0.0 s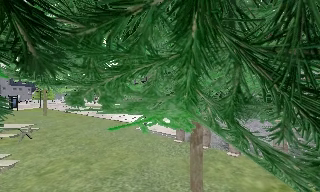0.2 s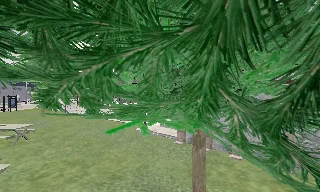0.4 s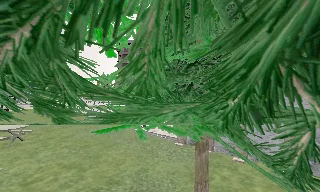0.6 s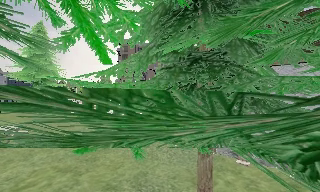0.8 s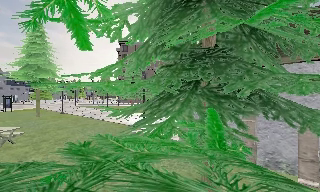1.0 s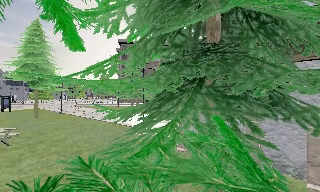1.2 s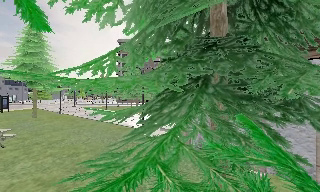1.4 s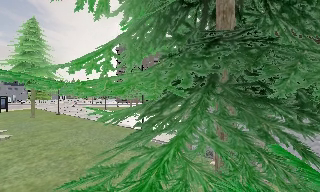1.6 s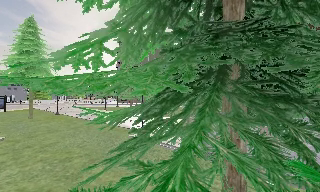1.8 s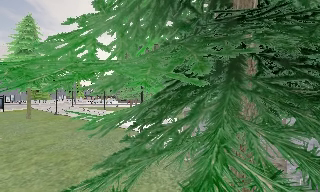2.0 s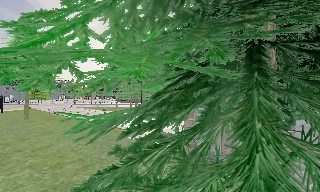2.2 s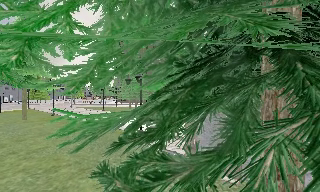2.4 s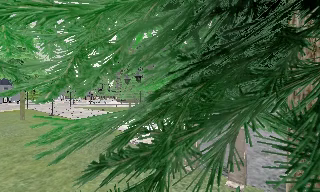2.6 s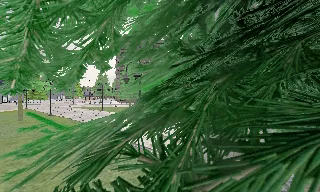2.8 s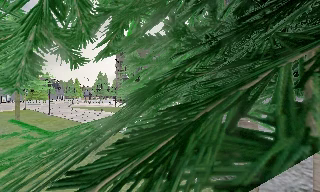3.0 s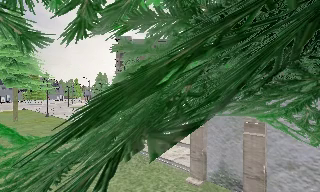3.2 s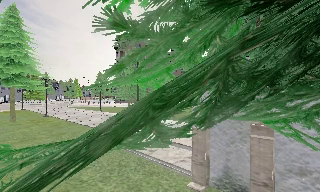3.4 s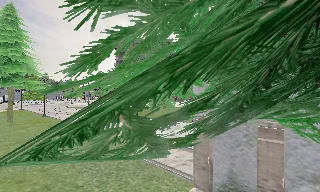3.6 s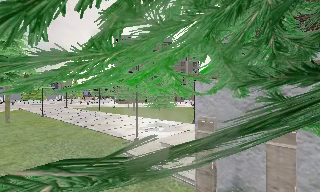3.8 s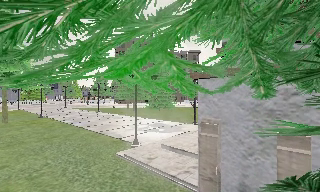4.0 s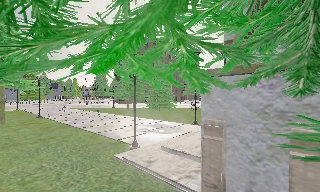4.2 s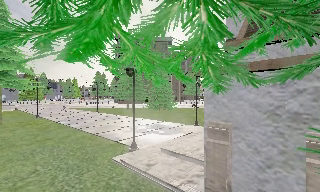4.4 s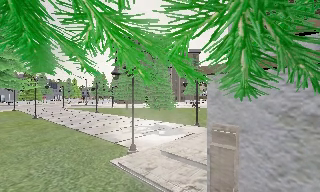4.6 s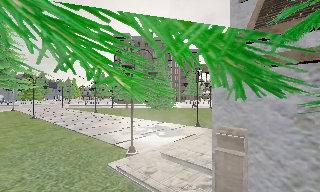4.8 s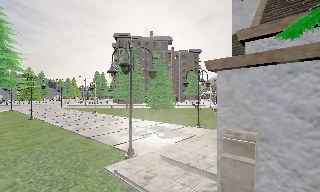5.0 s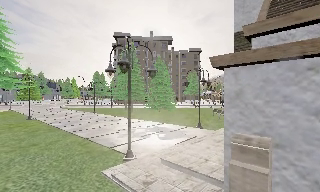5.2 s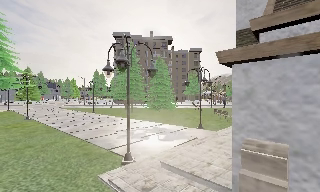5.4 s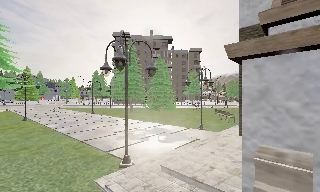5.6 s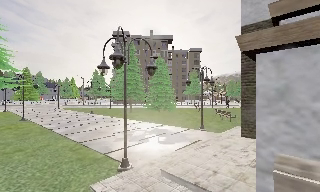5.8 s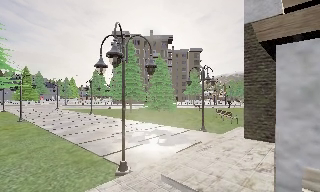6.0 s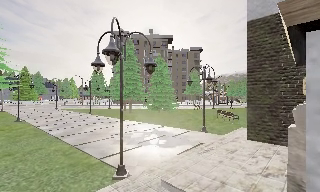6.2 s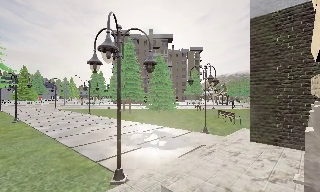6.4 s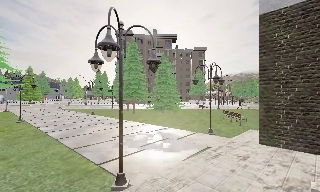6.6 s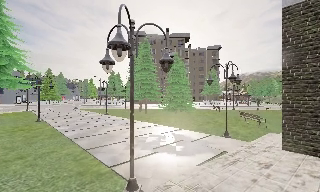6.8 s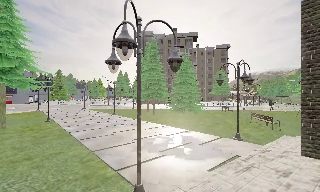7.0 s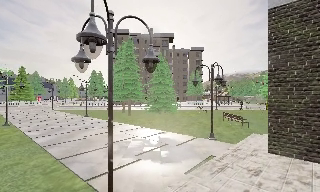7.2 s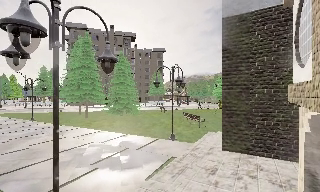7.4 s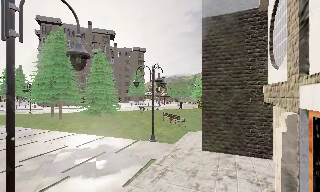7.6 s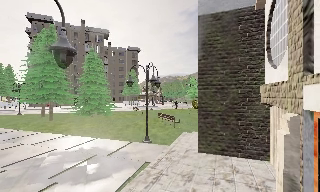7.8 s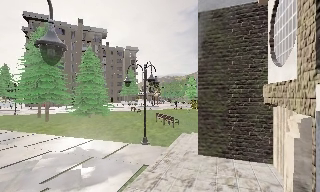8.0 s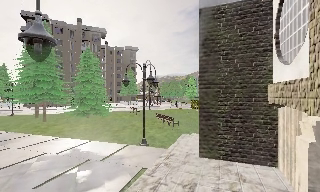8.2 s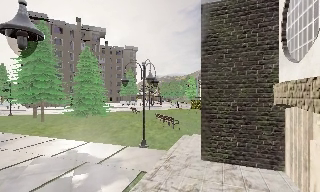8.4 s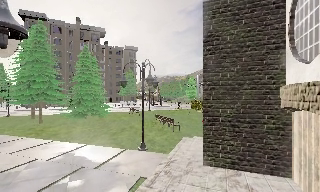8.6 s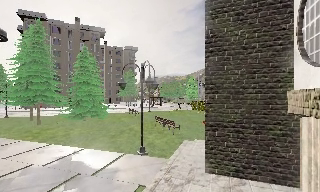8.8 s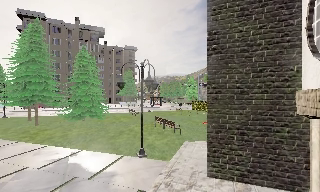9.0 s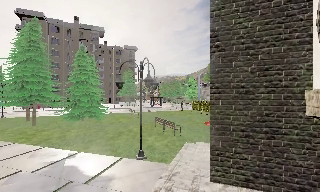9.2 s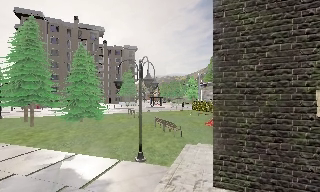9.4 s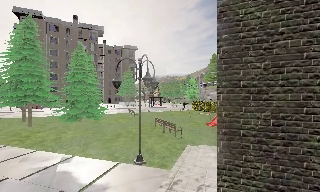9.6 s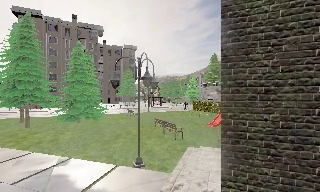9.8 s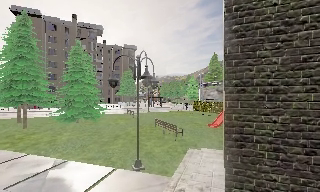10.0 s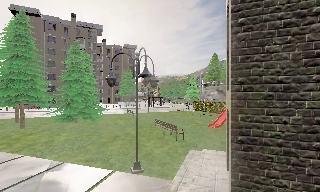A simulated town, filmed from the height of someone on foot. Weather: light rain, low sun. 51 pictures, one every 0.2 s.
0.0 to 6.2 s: The camera travels forward, about 9 m, so what stands in front looms larger.
6.2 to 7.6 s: The scene slides to the left, as the camera pans about 20 degrees to its right. It travels forward, about 2 m, so what stands in front looms larger.
7.6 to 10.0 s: The camera travels forward, about 3.5 m, so what stands in front looms larger.
The film runs forward here.
